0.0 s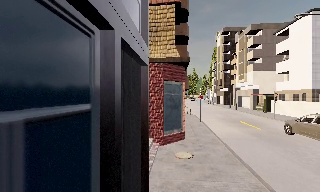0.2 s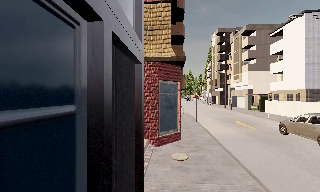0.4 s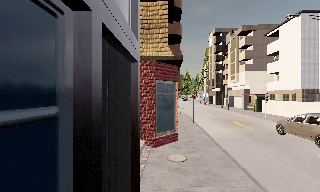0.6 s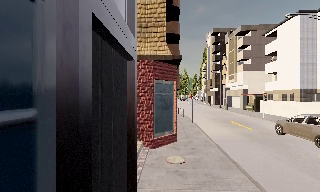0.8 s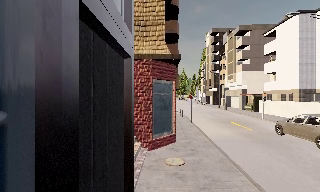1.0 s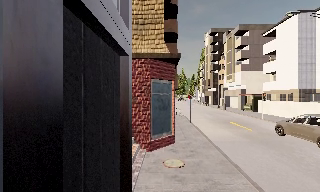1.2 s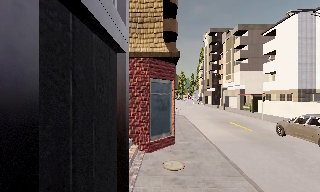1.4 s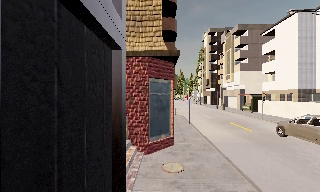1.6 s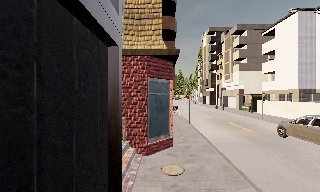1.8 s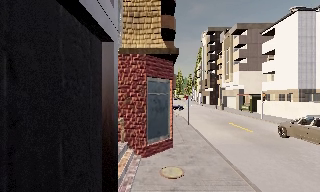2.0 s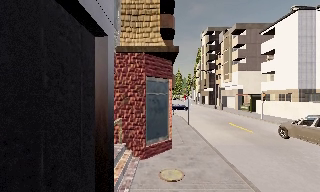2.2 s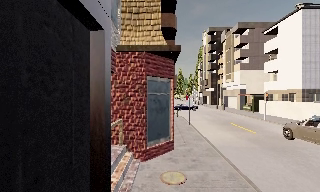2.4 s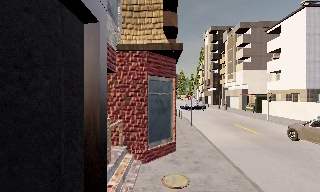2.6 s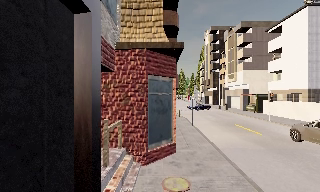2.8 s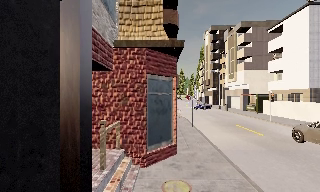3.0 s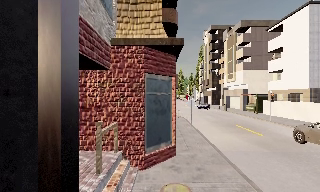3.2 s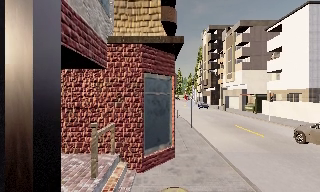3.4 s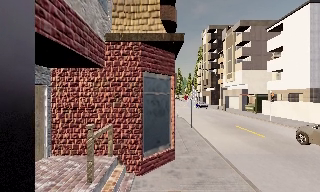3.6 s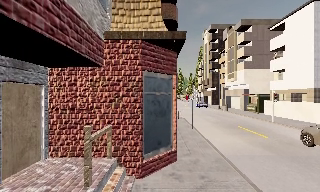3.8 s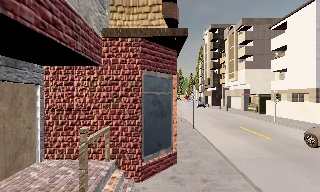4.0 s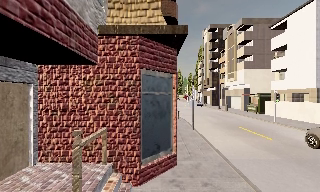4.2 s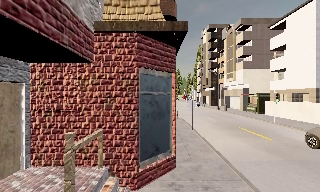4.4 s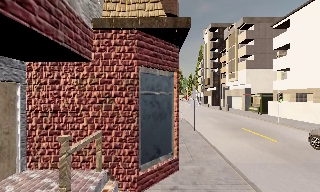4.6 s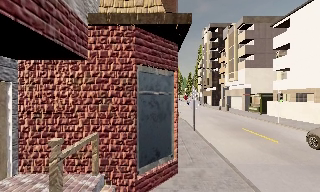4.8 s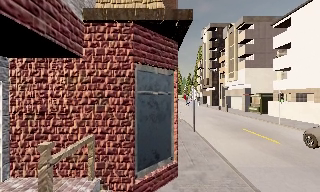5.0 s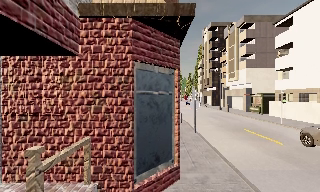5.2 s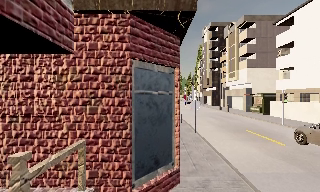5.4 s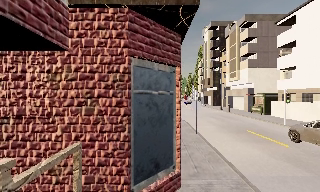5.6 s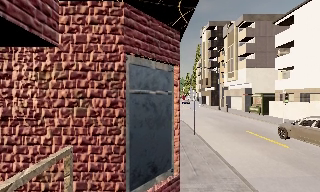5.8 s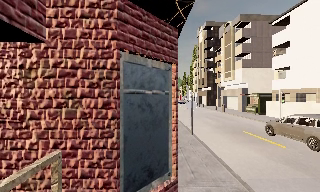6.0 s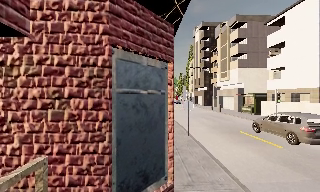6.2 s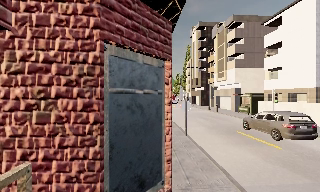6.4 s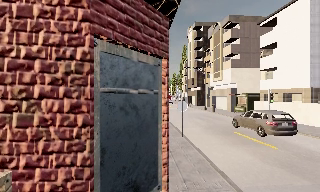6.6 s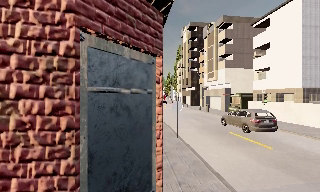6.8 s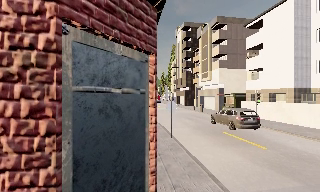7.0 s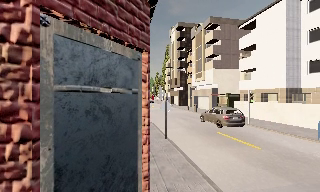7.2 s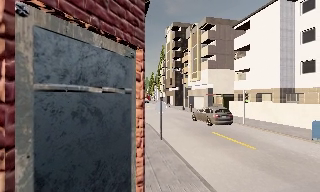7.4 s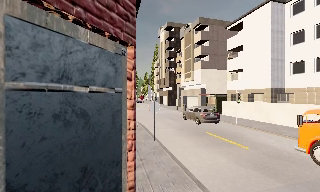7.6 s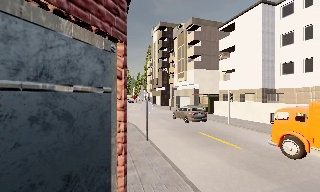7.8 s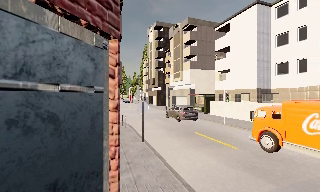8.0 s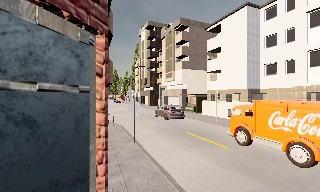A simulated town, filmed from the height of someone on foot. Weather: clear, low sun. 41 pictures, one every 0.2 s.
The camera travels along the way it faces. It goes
forward.
0.0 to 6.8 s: The scene slides to the left, as the camera pans about 15 degrees to its right. It travels forward, about 6 m, so what stands in front looms larger.
6.8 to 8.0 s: The camera swings to its right by about 15 degrees, and the scene slides to the left. It travels forward, about 1 m, so what stands in front looms larger.
The film runs forward here.
